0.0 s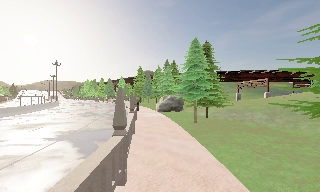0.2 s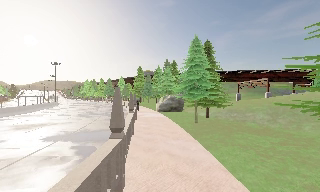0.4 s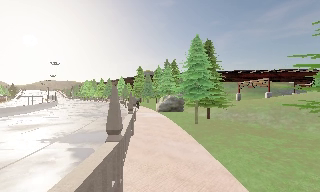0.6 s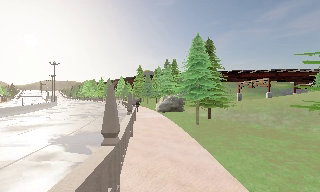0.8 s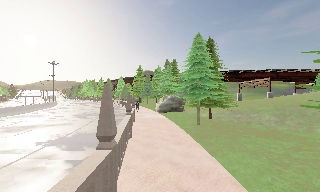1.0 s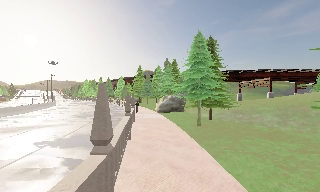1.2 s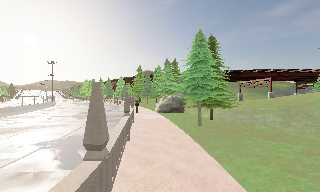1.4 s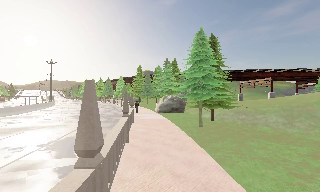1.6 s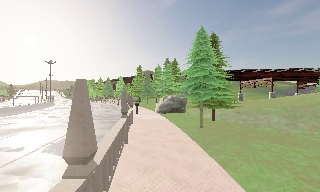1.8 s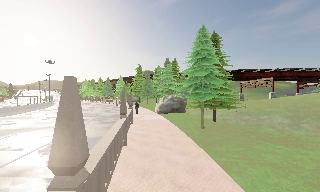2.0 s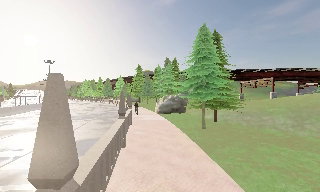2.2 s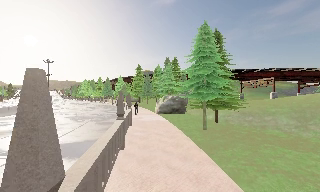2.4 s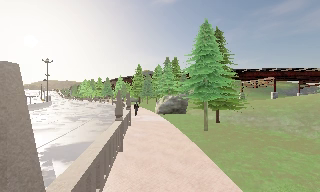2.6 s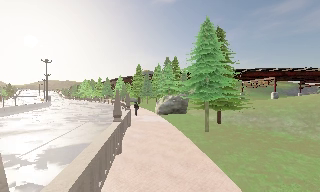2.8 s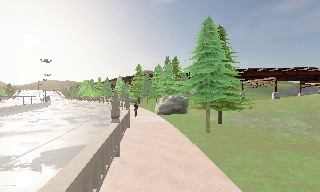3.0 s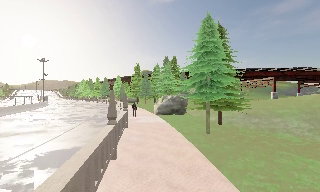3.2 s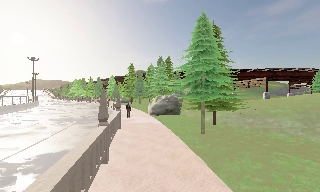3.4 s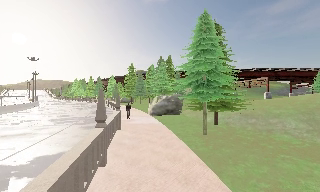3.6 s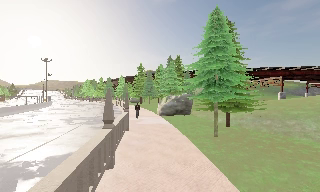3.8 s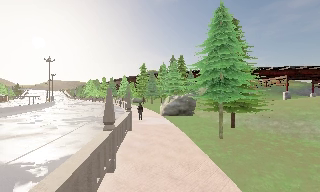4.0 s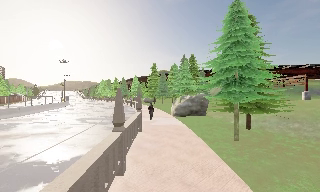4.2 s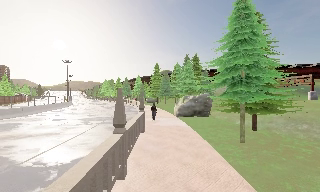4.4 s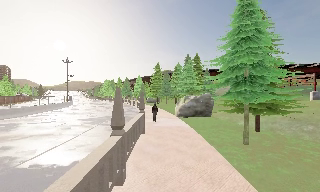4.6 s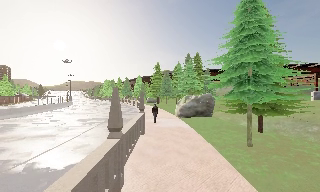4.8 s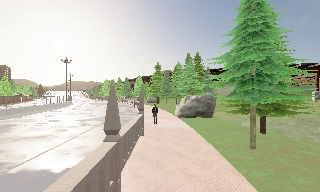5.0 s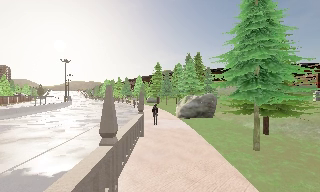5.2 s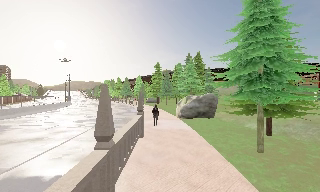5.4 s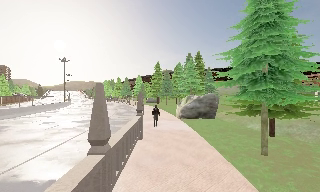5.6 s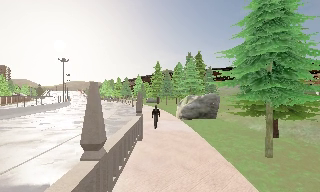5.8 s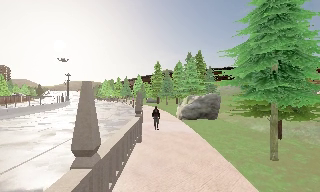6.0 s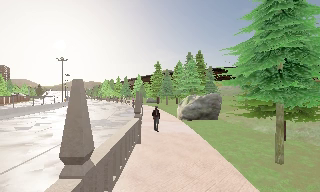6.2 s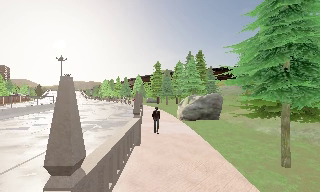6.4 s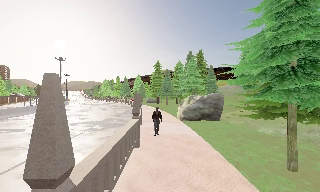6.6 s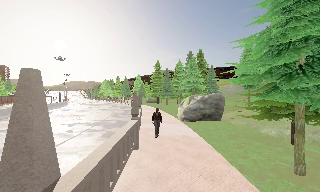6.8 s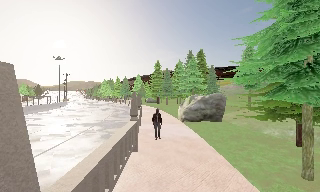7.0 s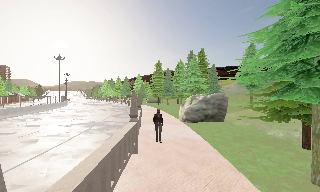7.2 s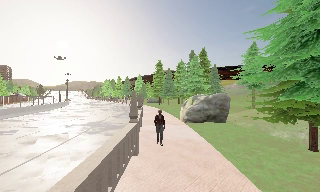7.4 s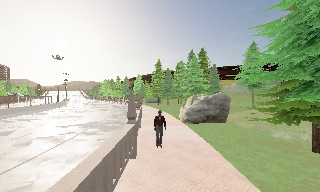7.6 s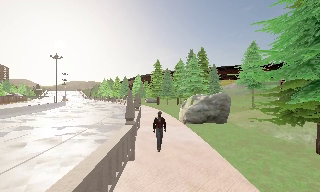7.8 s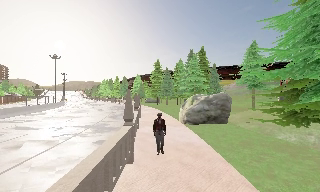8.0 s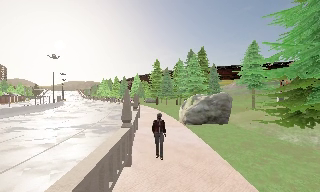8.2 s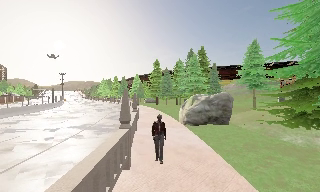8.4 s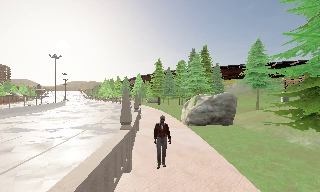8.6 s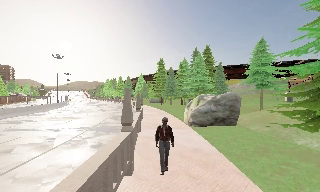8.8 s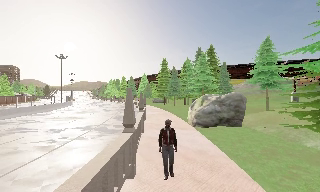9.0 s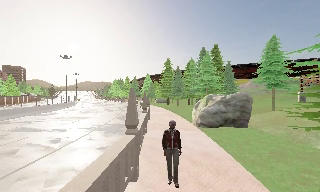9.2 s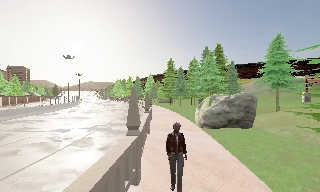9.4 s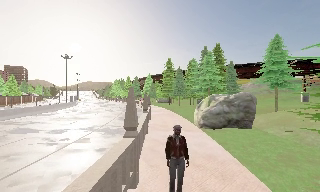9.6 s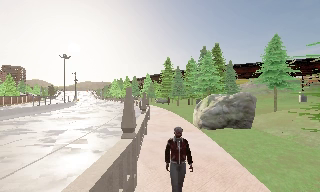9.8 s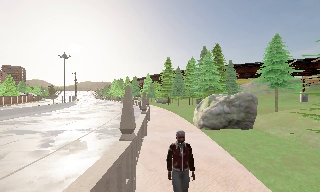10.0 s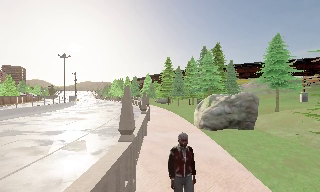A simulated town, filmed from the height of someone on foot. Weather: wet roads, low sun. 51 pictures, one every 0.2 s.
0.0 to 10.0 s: The camera swings to its left by about 10 degrees, and the scene slides to the right. It travels forward, about 13 m, so what stands in front looms larger.
The film runs forward here.
